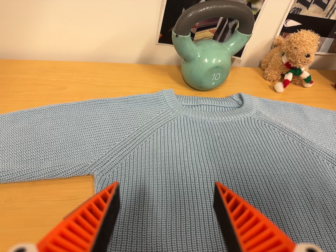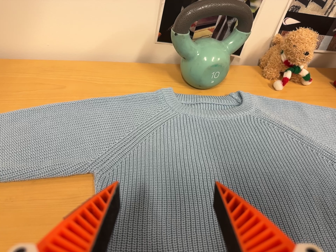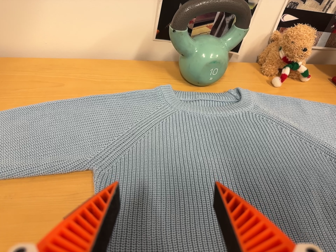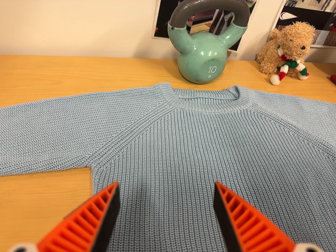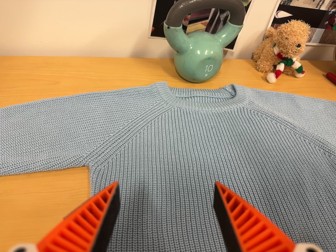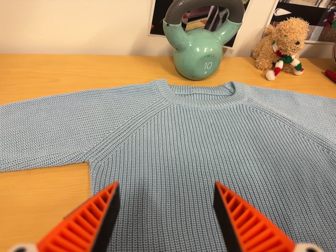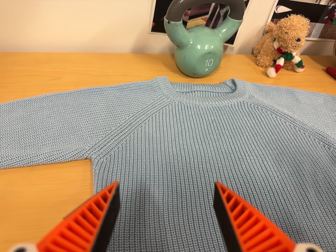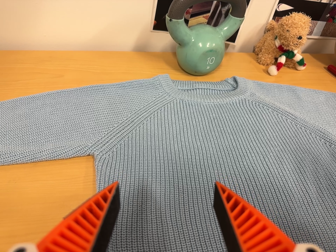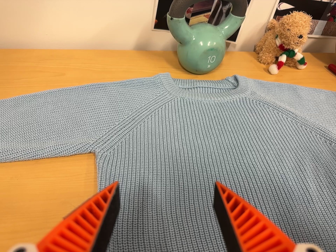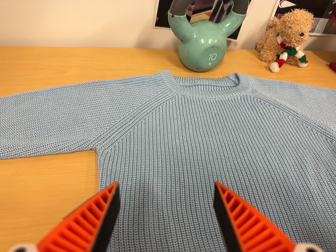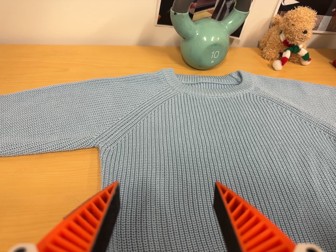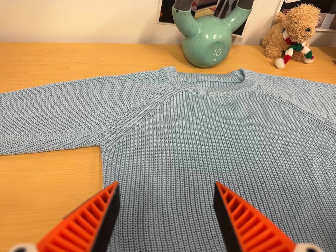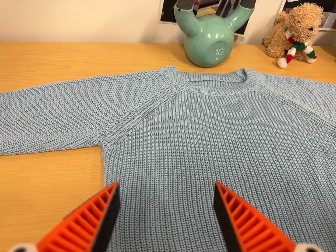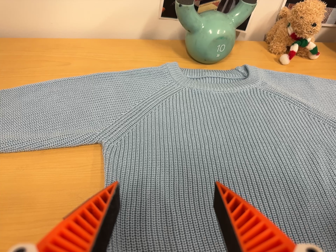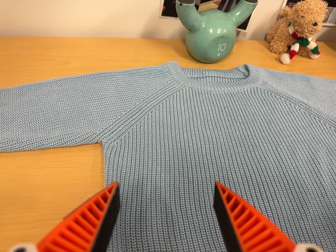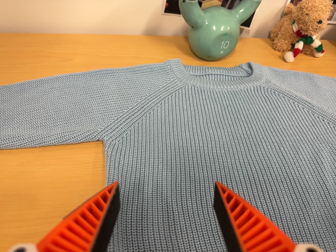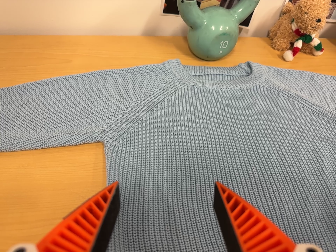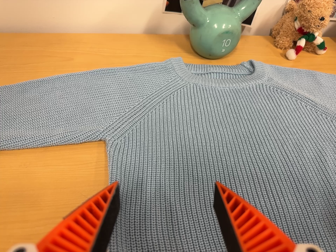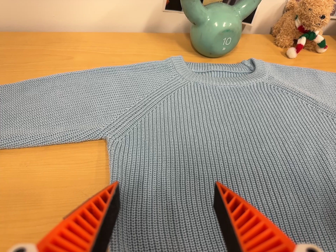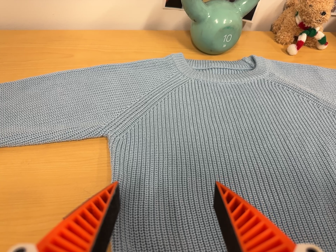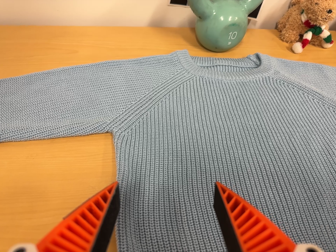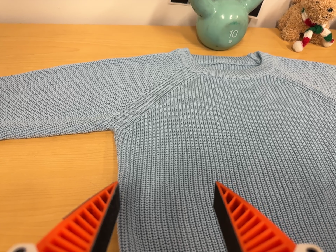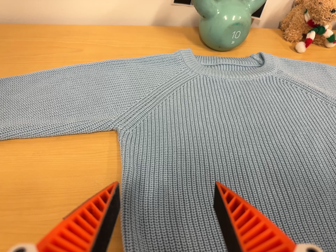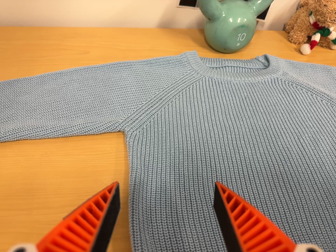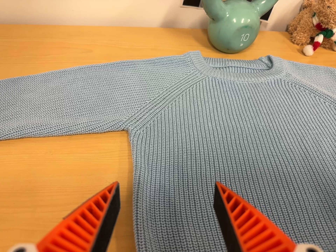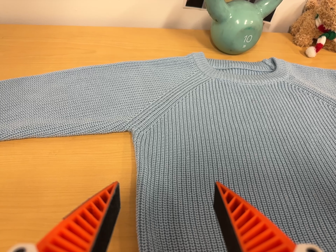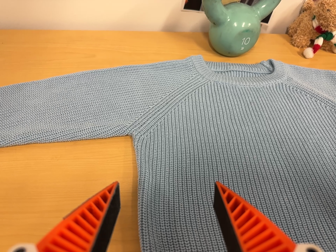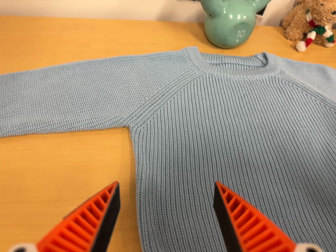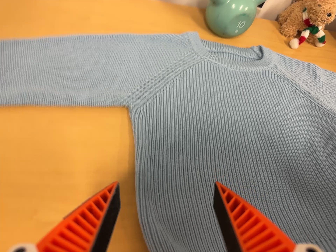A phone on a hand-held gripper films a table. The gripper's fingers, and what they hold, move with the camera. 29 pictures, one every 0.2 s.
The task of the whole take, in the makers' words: fold up.
0.0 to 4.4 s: The camera shifts only a little, or ends up much as it began.
4.4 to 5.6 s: The camera travels to its left, about 6 cm.
The film runs forward here.
